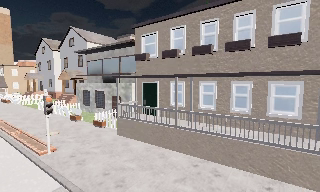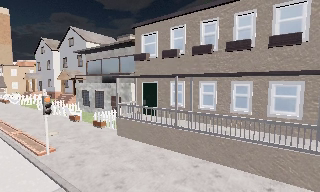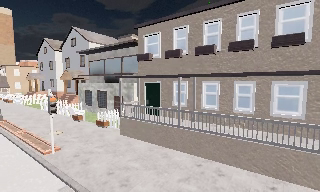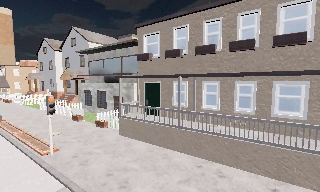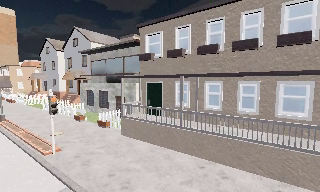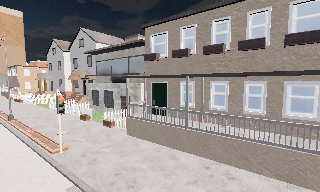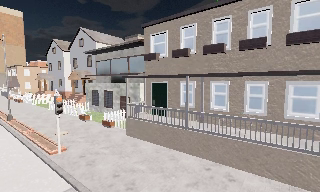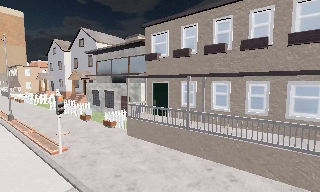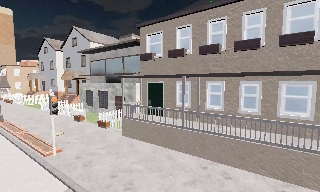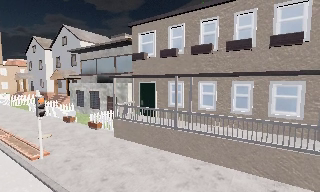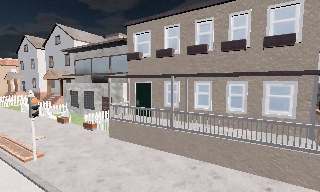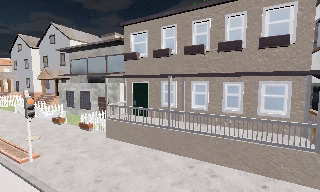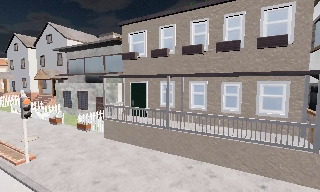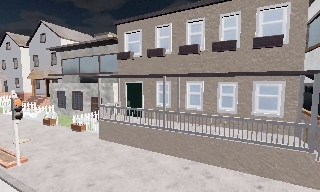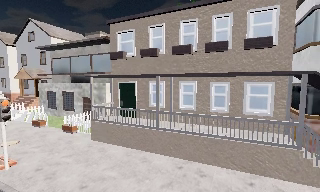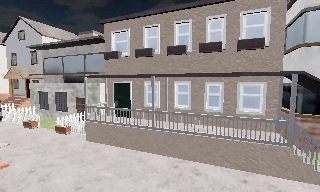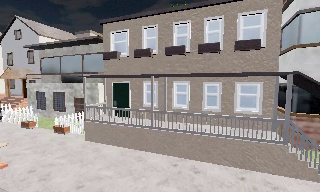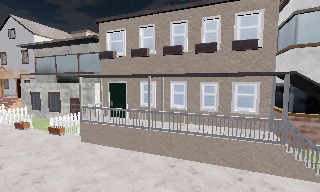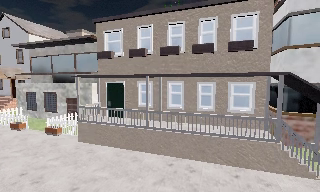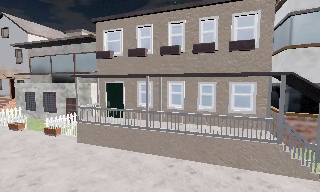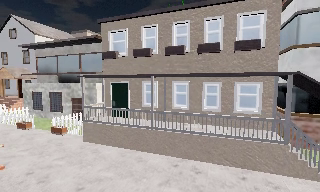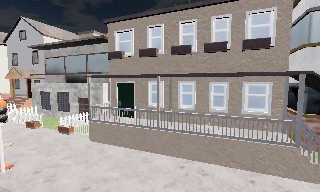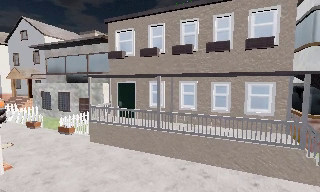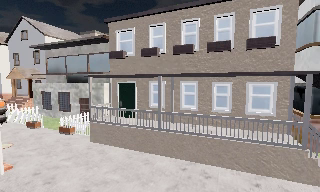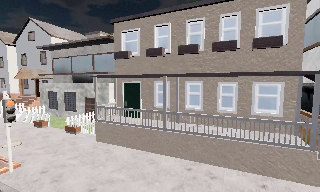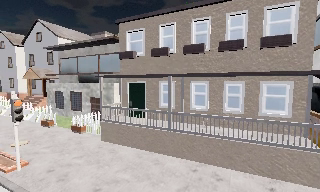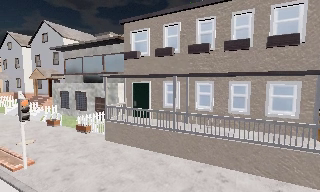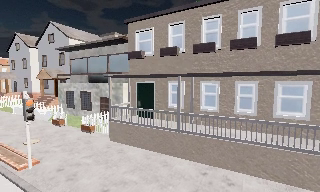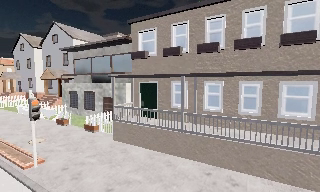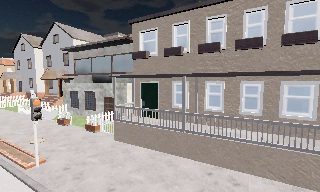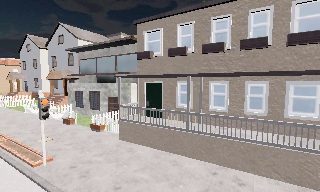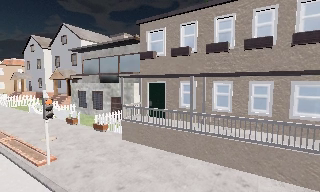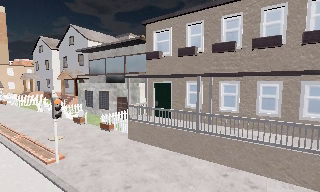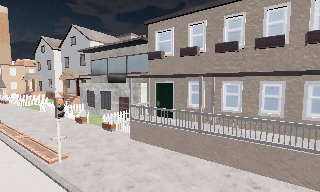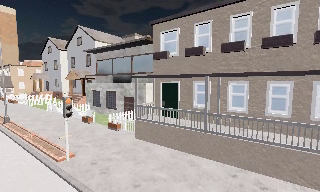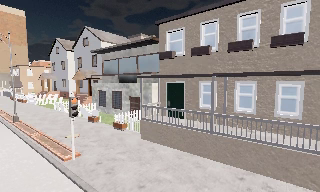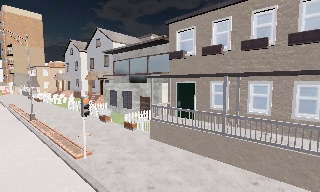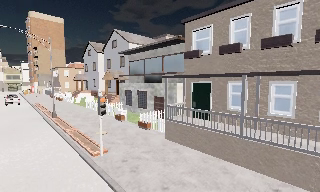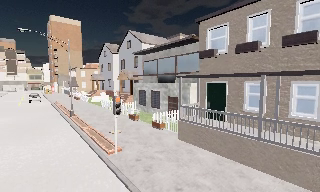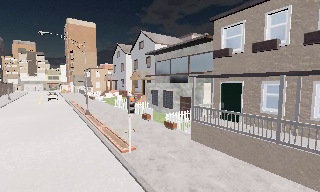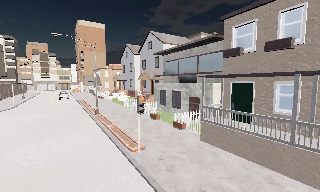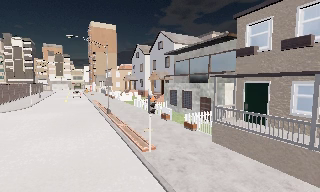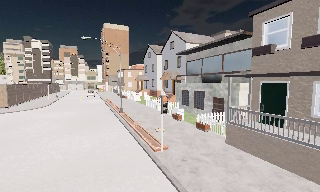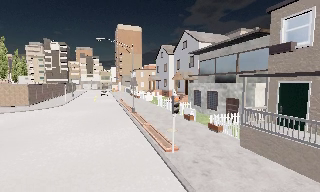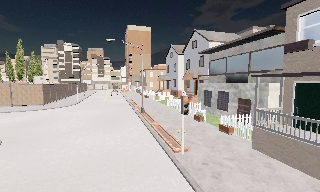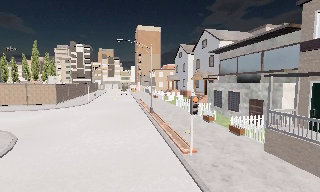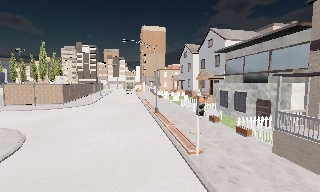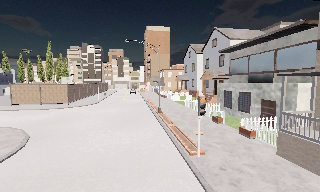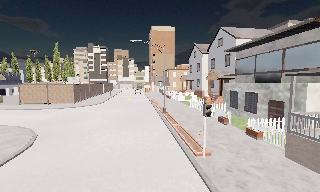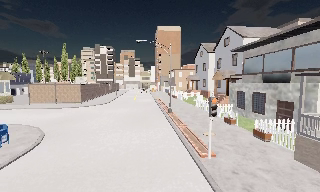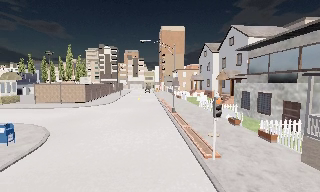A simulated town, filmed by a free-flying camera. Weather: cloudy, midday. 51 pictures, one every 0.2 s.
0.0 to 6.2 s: The camera travels to its left and forward, about 1 m.
6.2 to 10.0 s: The scene slides to the right, as the camera pans about 55 degrees to its left. It travels forward, about 0.5 m.
The film runs forward here.
